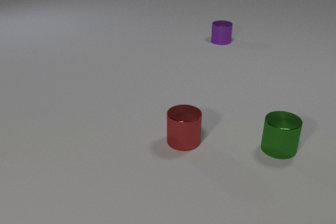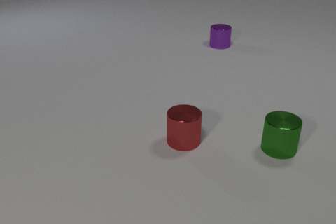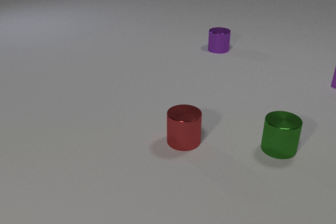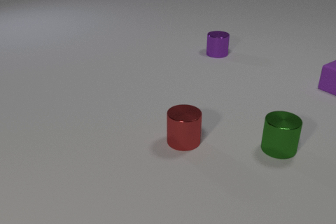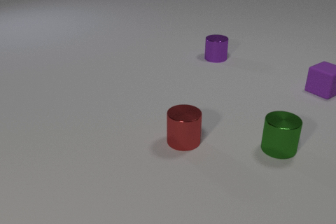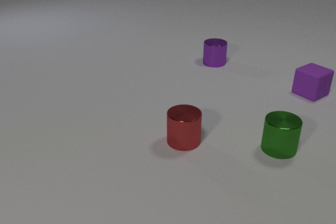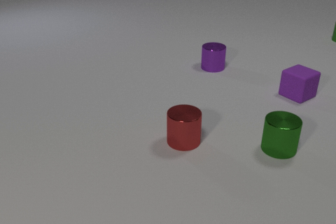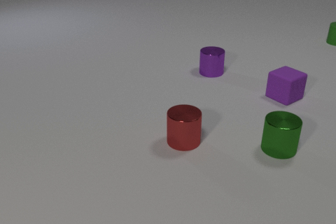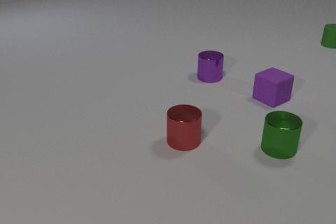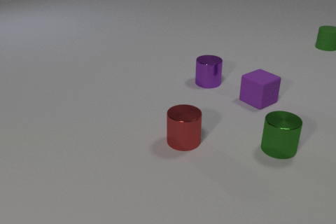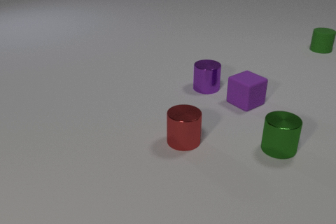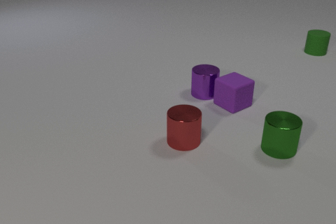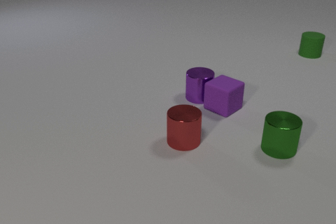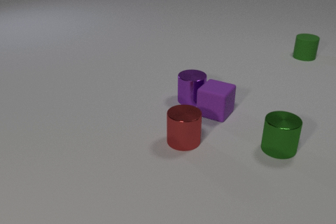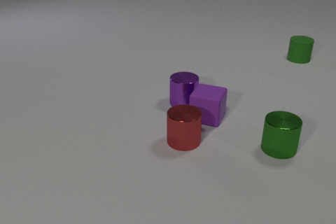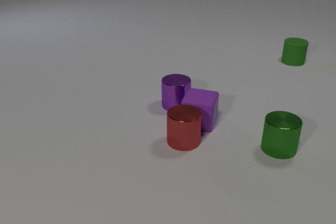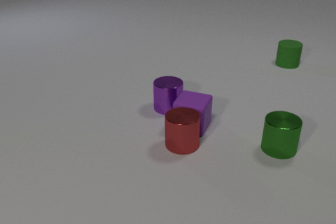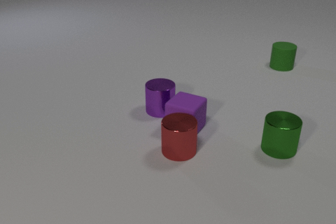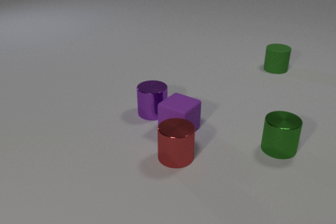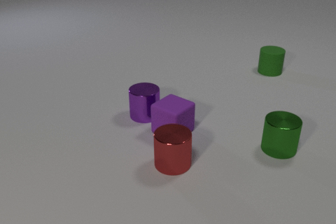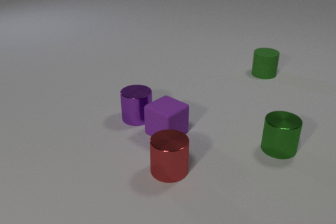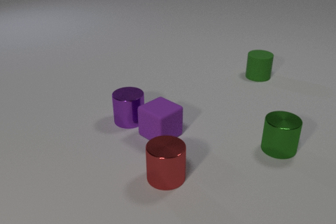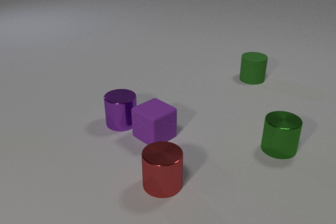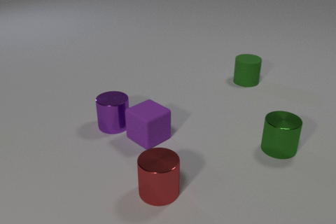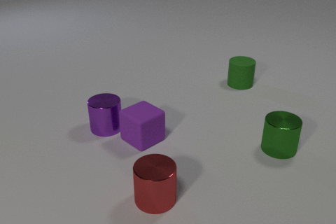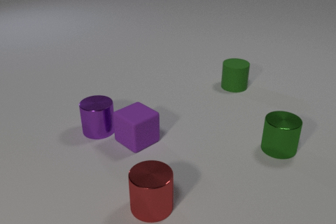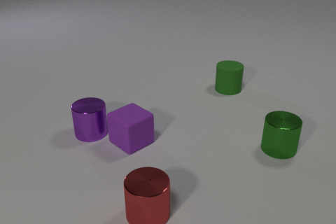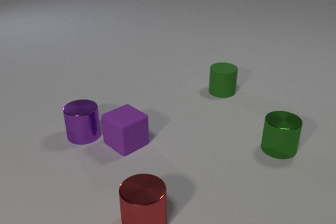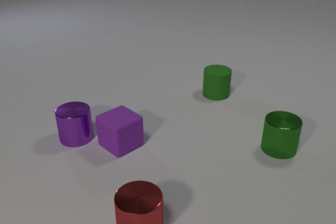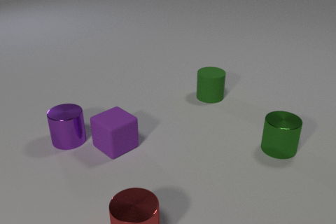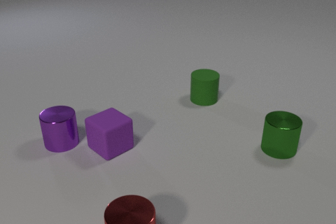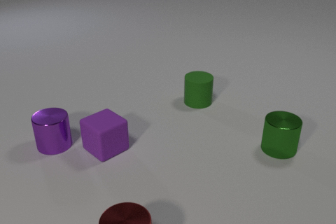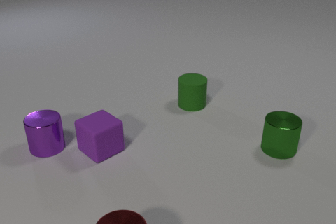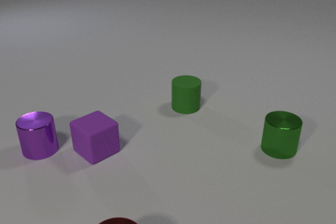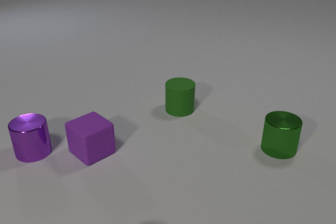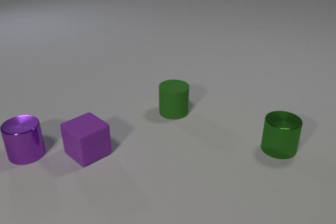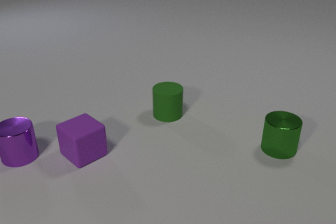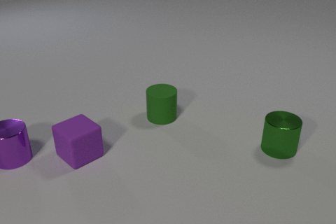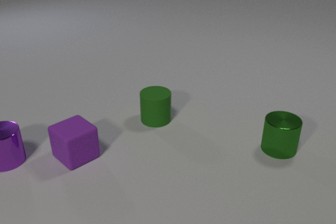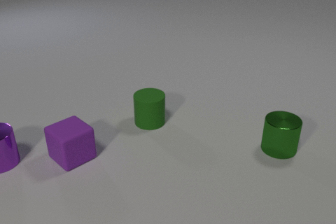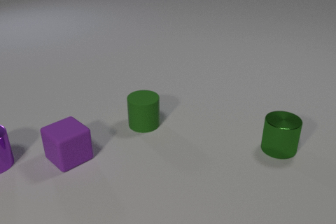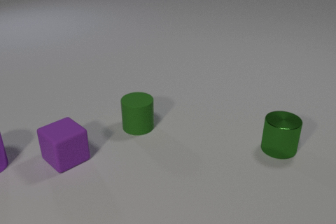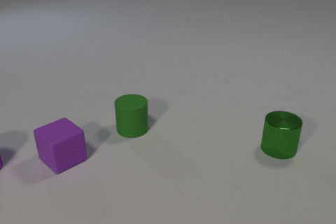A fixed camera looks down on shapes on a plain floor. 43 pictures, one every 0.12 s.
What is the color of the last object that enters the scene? green.
How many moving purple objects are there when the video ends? 2.
What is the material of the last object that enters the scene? rubber.
0.00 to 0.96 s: The purple rubber cube comes in at the right edge, slides to the left and toward the camera. The purple metal cylinder slides toward the camera. The green rubber cylinder comes in at the right edge, slides toward the camera and to the left.
0.96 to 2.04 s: The purple rubber cube slides to the left and toward the camera, spins counterclockwise seen from above by about 30 degrees, its near face sliding to the right. The purple metal cylinder slides toward the camera and to the left. The red metal cylinder slides toward the camera. The green rubber cylinder slides toward the camera and to the left. The purple rubber cube and the purple metal cylinder collide. The purple rubber cube and the red metal cylinder collide.
2.04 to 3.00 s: The purple rubber cube slides to the left and toward the camera. The purple metal cylinder slides to the left and toward the camera. The red metal cylinder slides toward the camera. The green rubber cylinder slides toward the camera and to the left.
3.00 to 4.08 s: The purple rubber cube slides to the left. The purple metal cylinder slides to the left. The red metal cylinder slides toward the camera and to the left, leaves at the bottom edge. The green rubber cylinder slides toward the camera and to the left.
4.08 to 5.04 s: The purple rubber cube slides to the left. The purple metal cylinder slides to the left. The green rubber cylinder slides to the left and toward the camera.
